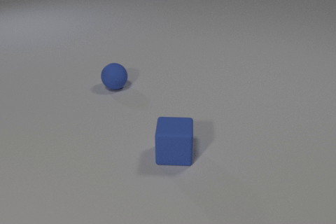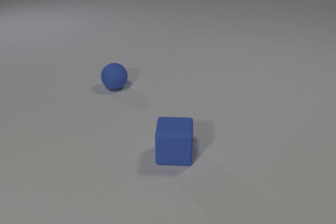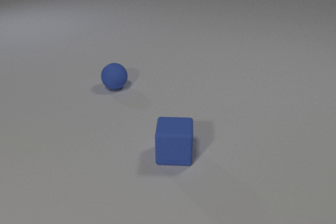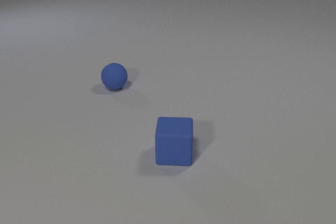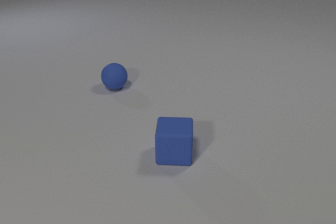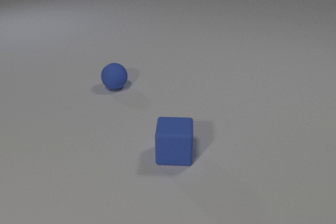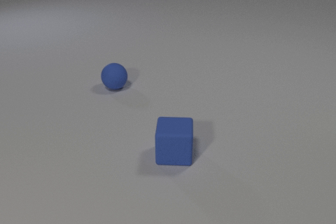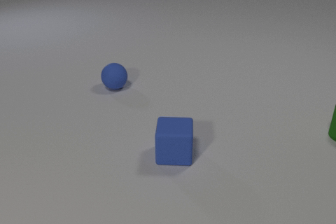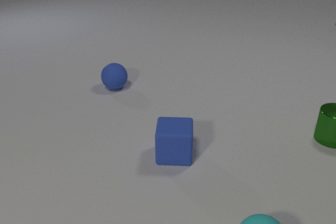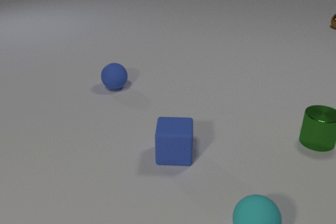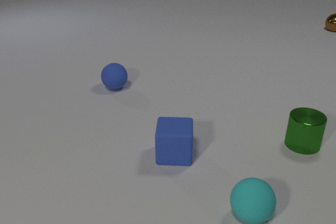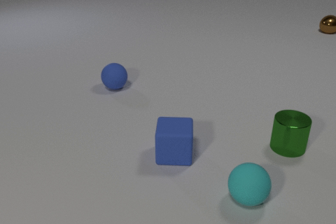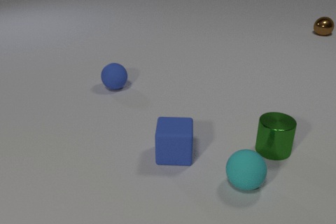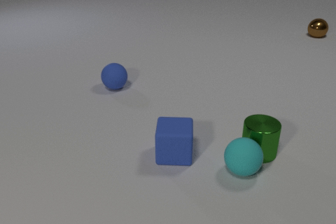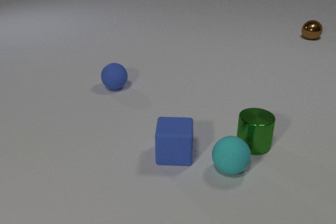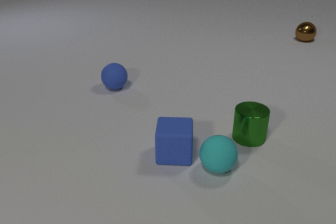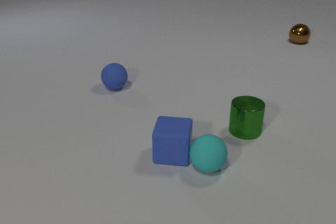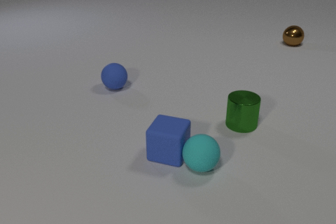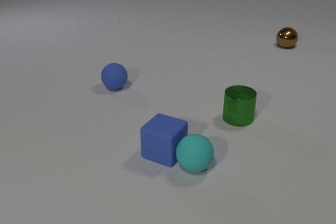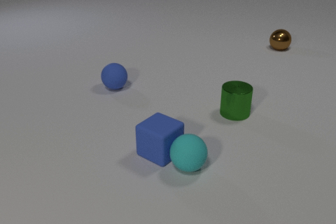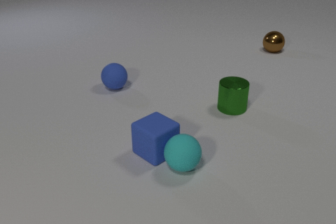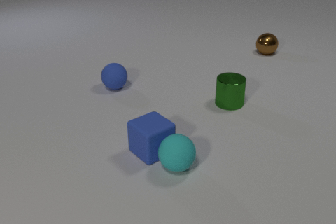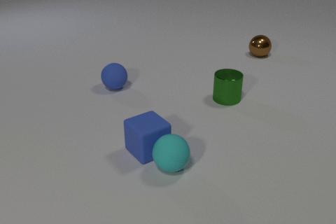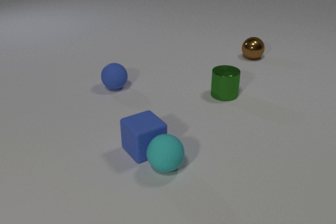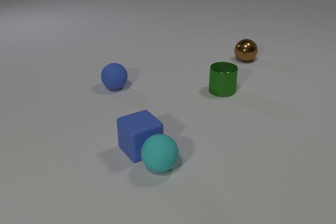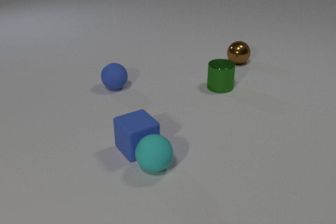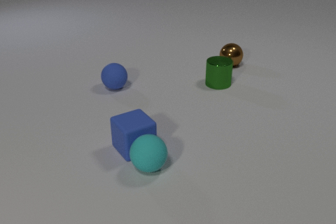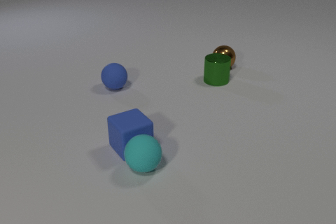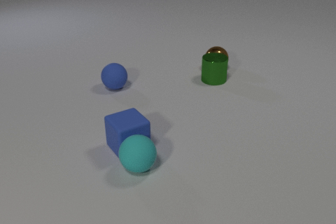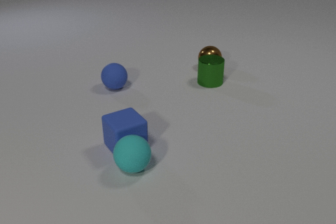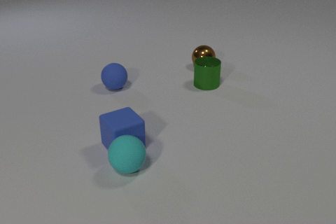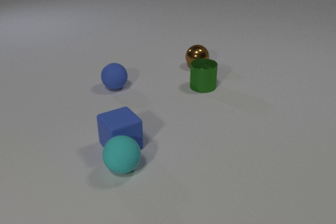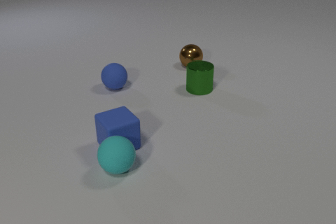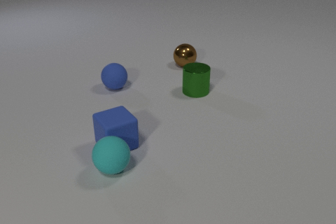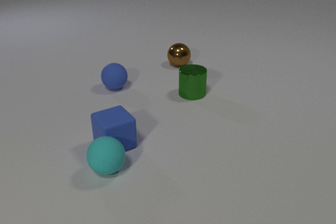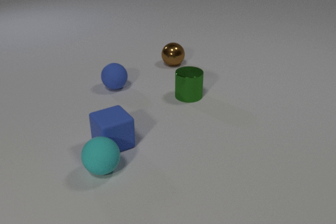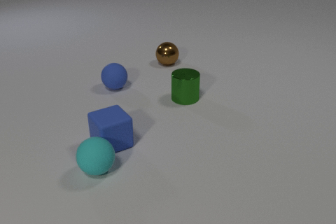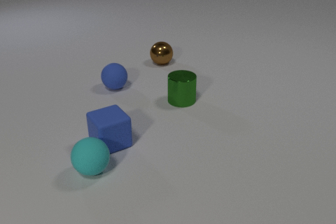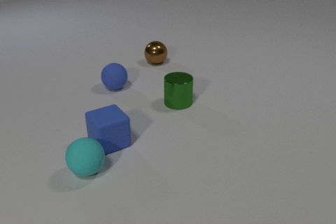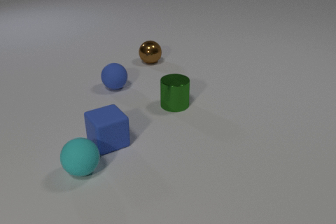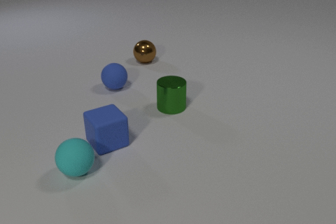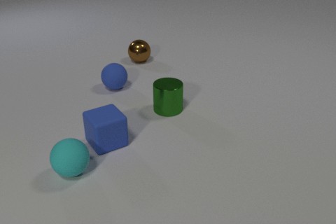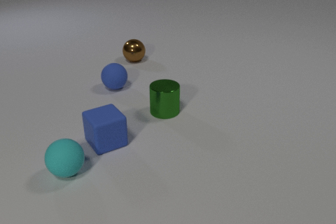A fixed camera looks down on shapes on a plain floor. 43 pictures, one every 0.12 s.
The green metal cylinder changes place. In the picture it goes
to the left.
The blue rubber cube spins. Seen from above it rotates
clockwise.
0.00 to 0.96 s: The green metal cylinder comes in at the right edge, slides to the left and toward the camera. The cyan rubber sphere comes in at the bottom edge.
0.96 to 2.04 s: The green metal cylinder slides to the left. The cyan rubber sphere rolls away from the camera and to the left. The brown metal sphere comes in at the right edge, rolls toward the camera and to the left. The green metal cylinder and the cyan rubber sphere collide. The cyan rubber sphere and the blue rubber cube collide.
2.04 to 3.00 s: The green metal cylinder slides away from the camera. The cyan rubber sphere rolls to the left. The brown metal sphere rolls toward the camera and to the left. The blue rubber cube slides to the left, spins so that its near face slides to the left, clockwise seen from above.
3.00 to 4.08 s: The green metal cylinder slides to the left and toward the camera. The cyan rubber sphere rolls to the left. The brown metal sphere rolls to the left. The blue rubber cube slides to the left and away from the camera. The green metal cylinder and the brown metal sphere collide.
4.08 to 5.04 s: The green metal cylinder slides toward the camera and to the left. The cyan rubber sphere rolls to the left. The brown metal sphere rolls to the left. The blue rubber cube slides to the left.
Are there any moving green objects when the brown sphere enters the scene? yes.
How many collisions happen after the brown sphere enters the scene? 3.
How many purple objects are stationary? 0.
